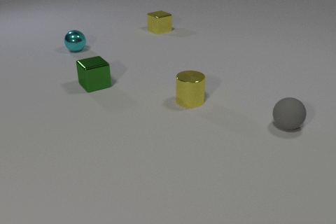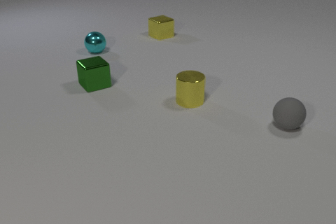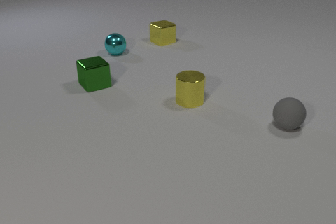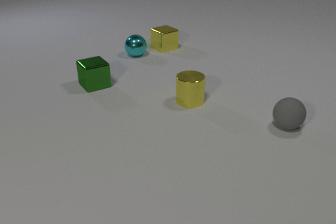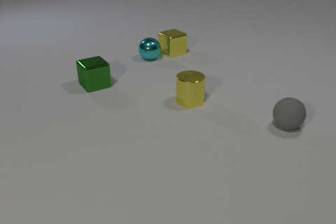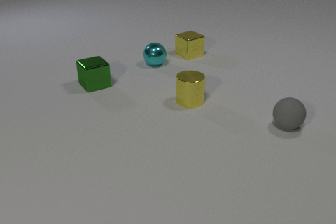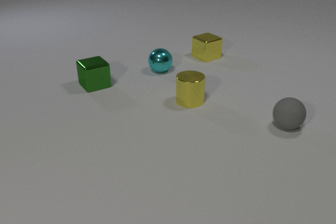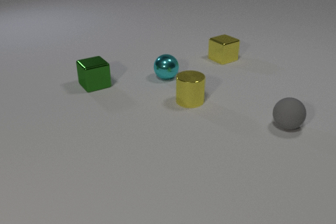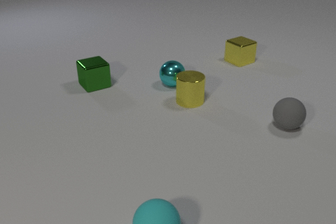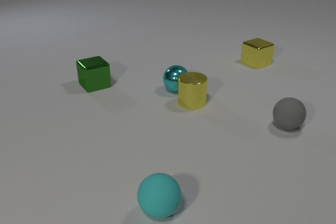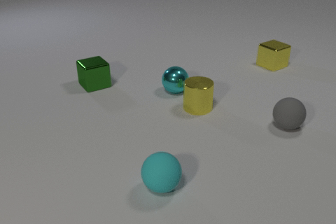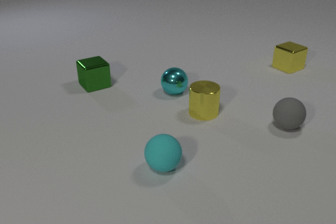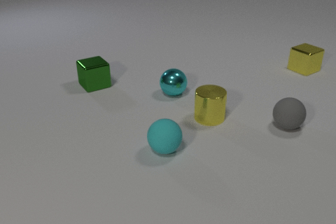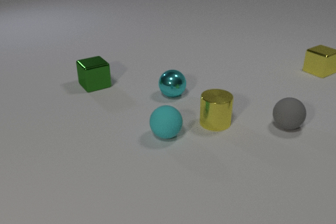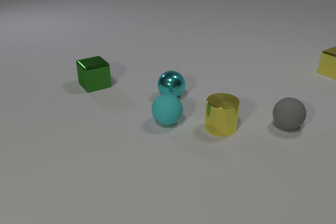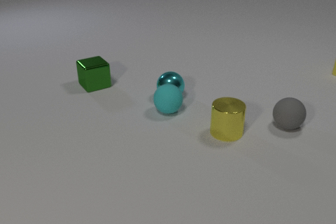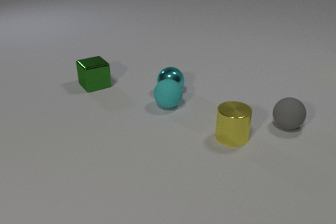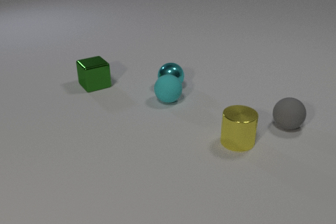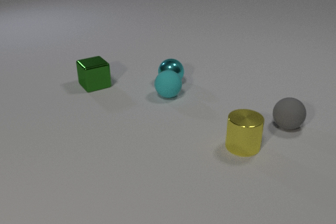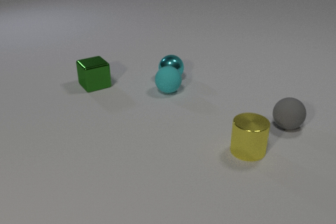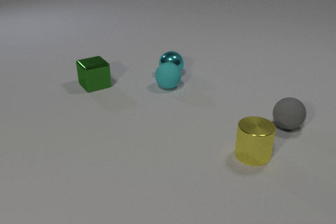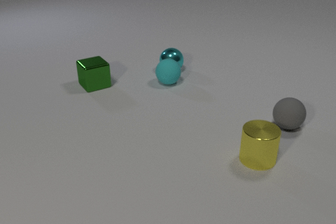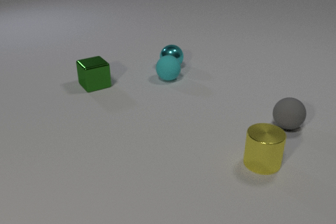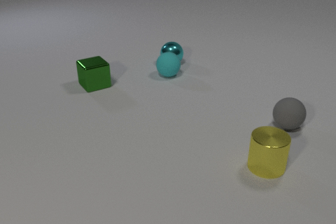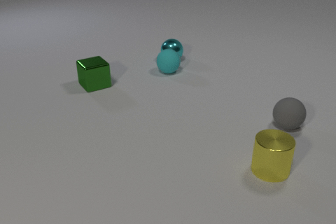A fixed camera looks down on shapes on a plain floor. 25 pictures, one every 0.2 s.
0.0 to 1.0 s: The cyan metal sphere rolls to the right and toward the camera. The yellow metal cube slides toward the camera and to the right. The cyan metal sphere and the yellow metal cube collide.
1.0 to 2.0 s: The cyan metal sphere rolls toward the camera. The yellow metal cube slides to the right. The yellow metal cylinder slides toward the camera and to the right. The cyan rubber sphere comes in at the bottom edge, rolls away from the camera. The cyan metal sphere and the yellow metal cylinder collide.
2.0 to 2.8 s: The cyan metal sphere rolls toward the camera. The yellow metal cube slides to the right. The yellow metal cylinder slides toward the camera and to the right. The cyan rubber sphere rolls away from the camera.
2.8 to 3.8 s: The cyan metal sphere rolls away from the camera. The yellow metal cube slides to the right, leaves at the right edge. The yellow metal cylinder slides toward the camera and to the right. The cyan rubber sphere rolls away from the camera. The cyan metal sphere and the cyan rubber sphere collide.
3.8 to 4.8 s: The cyan metal sphere rolls away from the camera. The yellow metal cylinder slides toward the camera and to the right. The cyan rubber sphere rolls away from the camera.
Are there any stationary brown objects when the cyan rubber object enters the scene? no.
How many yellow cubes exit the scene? 1.
What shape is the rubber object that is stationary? sphere.
